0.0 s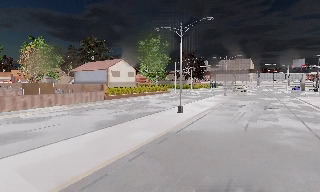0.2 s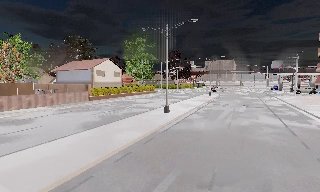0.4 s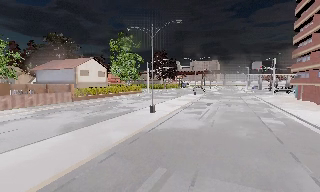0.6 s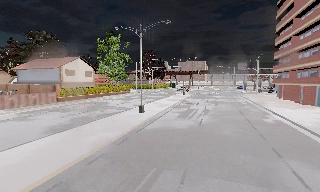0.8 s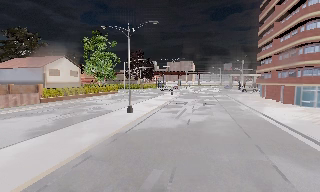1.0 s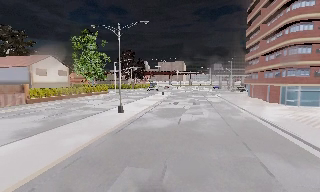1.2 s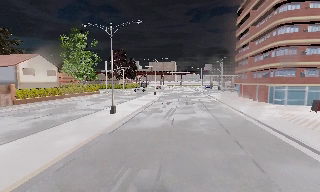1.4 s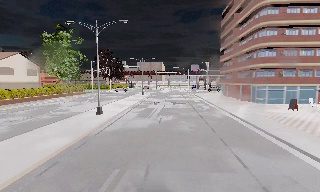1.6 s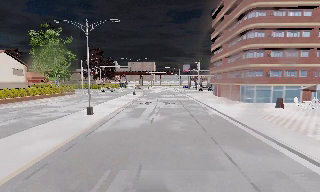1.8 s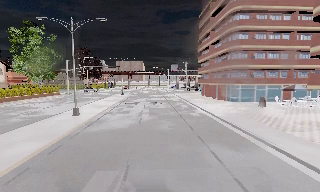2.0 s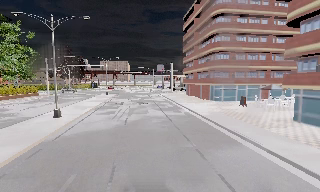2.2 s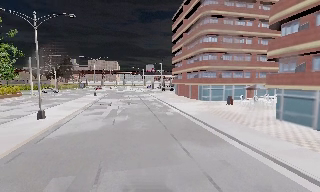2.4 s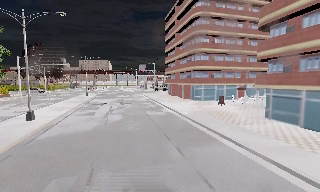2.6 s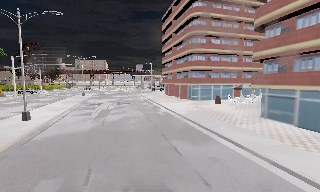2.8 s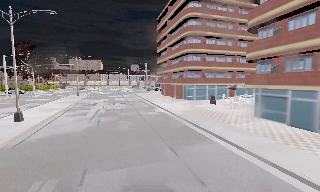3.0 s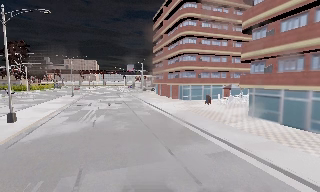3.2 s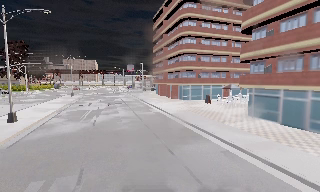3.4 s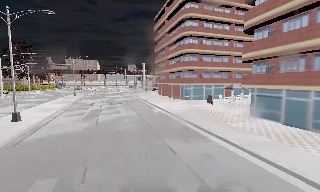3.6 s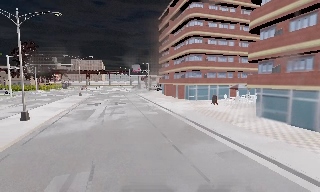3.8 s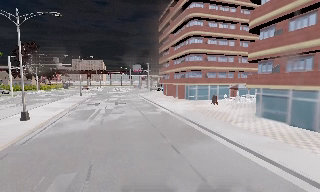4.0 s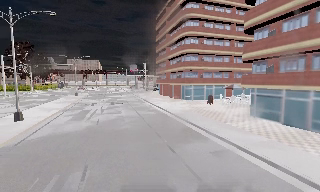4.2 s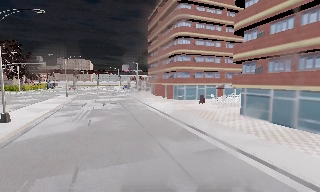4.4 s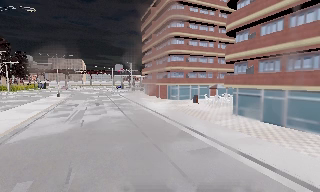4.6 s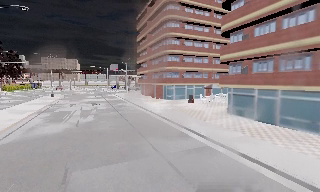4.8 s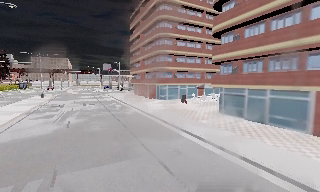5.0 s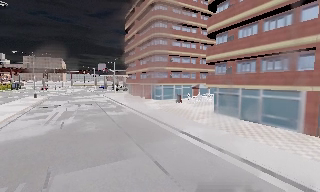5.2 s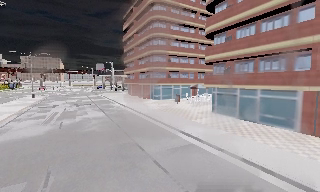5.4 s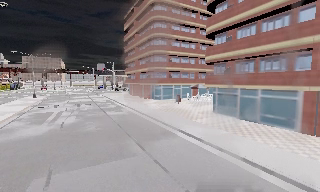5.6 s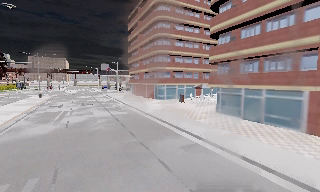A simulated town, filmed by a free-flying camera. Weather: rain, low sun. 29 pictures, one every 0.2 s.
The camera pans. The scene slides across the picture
to the left.
The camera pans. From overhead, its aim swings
clockwise.
0.0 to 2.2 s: The camera pans to its right, which is clockwise from overhead, by about 45 degrees.
2.2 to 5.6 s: The camera pans to its right, which is clockwise from overhead, by about 15 degrees. It travels backward, about 0.5 m, so what stands in front gets smaller.
The film runs backward here.
